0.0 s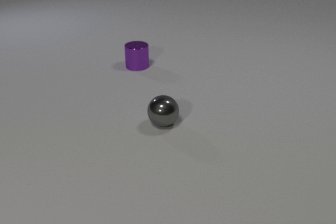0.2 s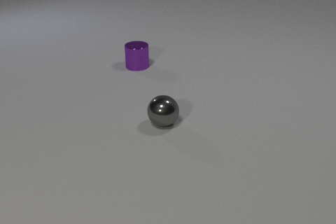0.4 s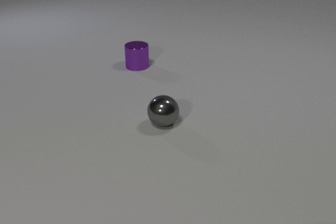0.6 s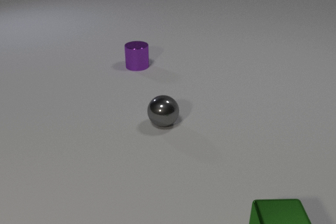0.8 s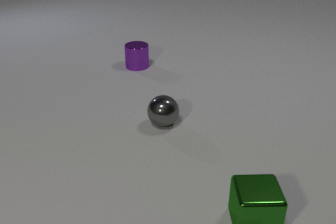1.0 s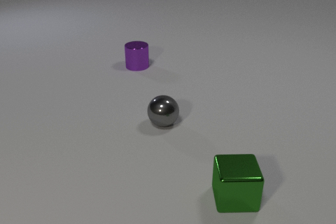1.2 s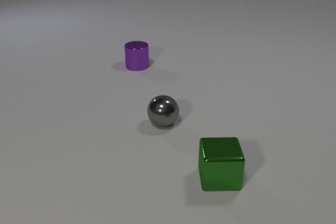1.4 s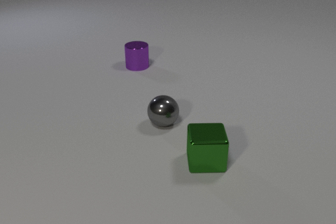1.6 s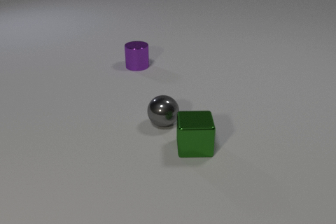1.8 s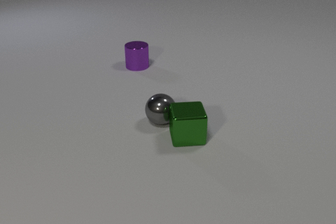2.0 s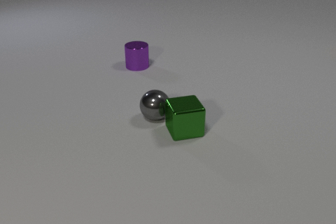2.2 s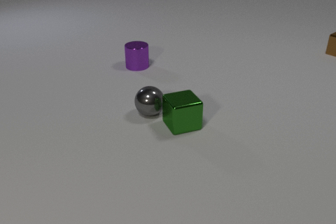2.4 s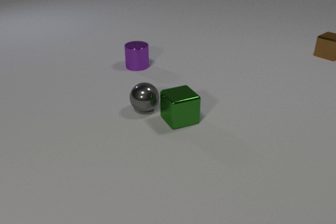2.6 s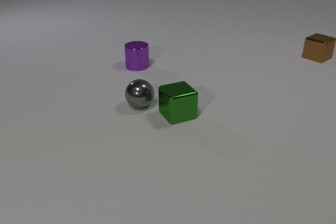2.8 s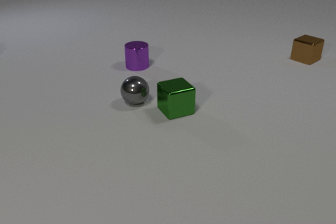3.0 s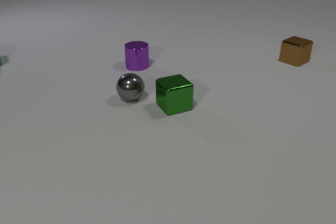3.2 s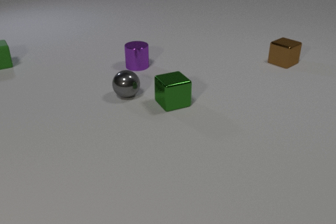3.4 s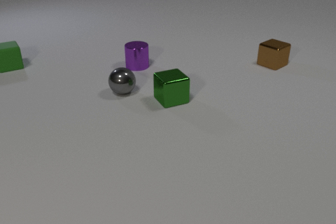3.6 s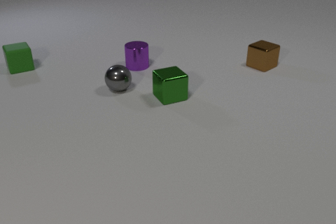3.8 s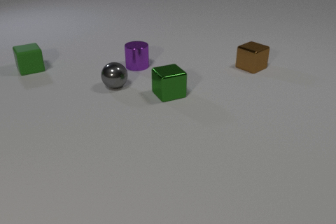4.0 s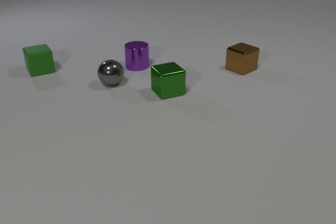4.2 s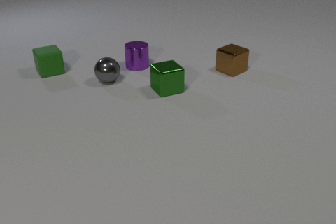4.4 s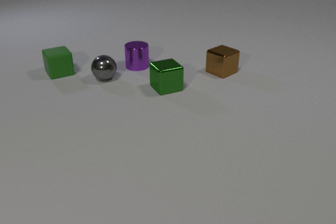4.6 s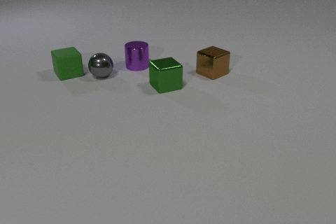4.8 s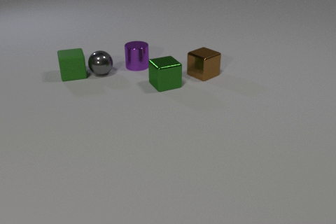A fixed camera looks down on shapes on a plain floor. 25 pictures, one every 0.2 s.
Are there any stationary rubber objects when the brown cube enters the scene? no.
How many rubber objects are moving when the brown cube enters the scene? 0.
What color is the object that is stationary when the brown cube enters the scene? purple.
0.0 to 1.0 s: The green metal cube comes in at the bottom edge, slides away from the camera and to the left.
1.0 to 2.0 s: The green metal cube slides away from the camera and to the left. The gray metal sphere rolls away from the camera and to the left. The green metal cube and the gray metal sphere collide.
2.0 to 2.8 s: The green metal cube slides away from the camera. The gray metal sphere rolls away from the camera and to the left. The brown metal cube comes in at the right edge, slides to the left and toward the camera.
2.8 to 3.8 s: The green metal cube slides away from the camera. The gray metal sphere rolls away from the camera and to the left. The brown metal cube slides to the left and toward the camera. The green rubber cube comes in at the left edge, slides to the right and toward the camera.
3.8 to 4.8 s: The green metal cube slides away from the camera. The gray metal sphere rolls away from the camera and to the left. The brown metal cube slides to the left and toward the camera. The green rubber cube slides to the right and toward the camera. The gray metal sphere and the green rubber cube collide.
